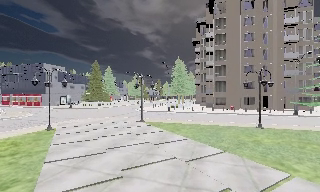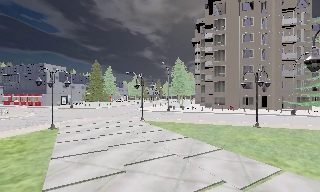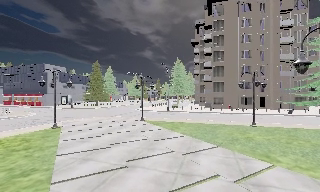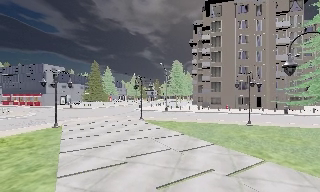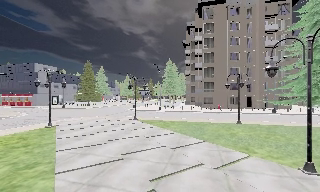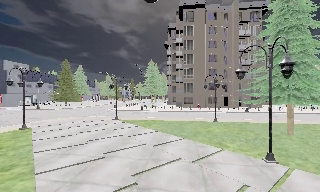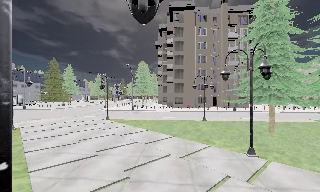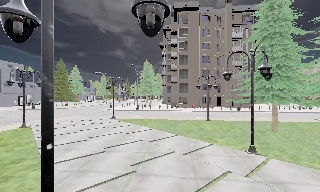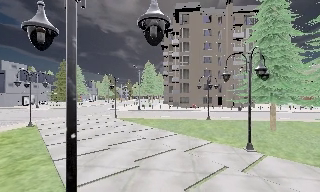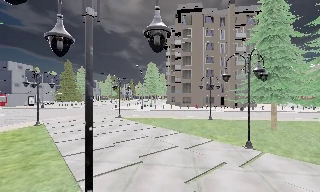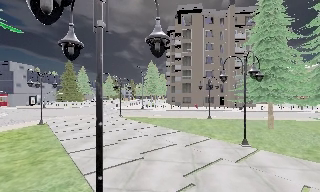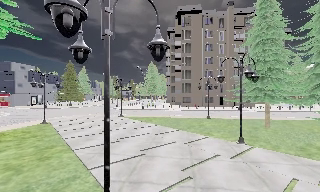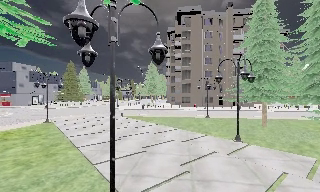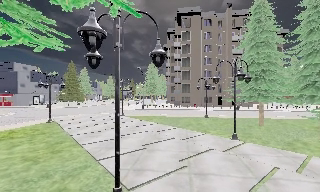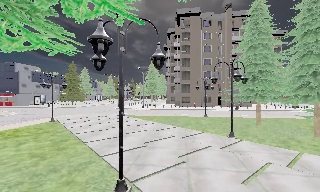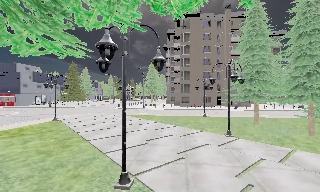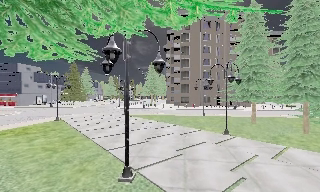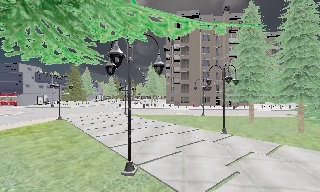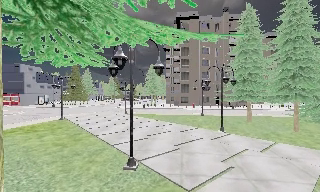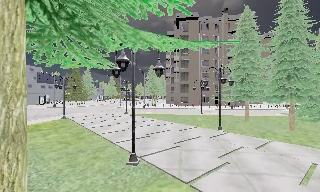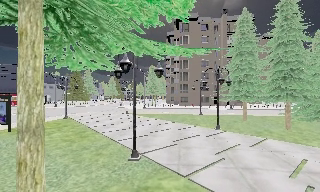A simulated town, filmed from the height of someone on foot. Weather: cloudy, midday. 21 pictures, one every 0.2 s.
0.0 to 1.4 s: The scene slides to the left, as the camera pans about 10 degrees to its right. It travels backward, about 2.5 m, so what stands in front gets smaller.
1.4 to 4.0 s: The camera travels backward, about 5 m, so what stands in front gets smaller.
The film runs backward here.
